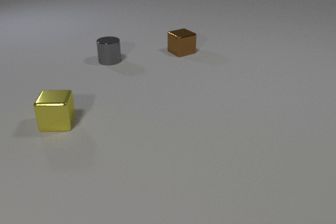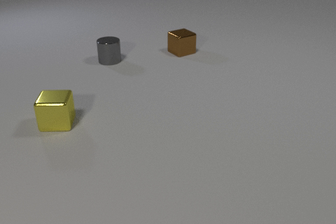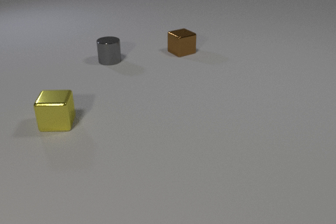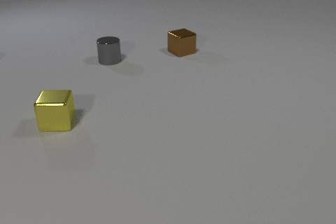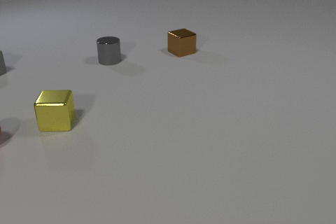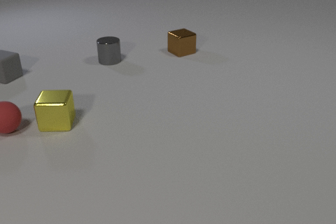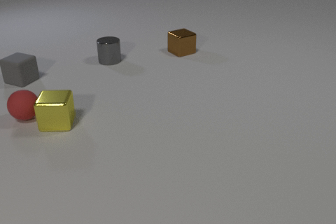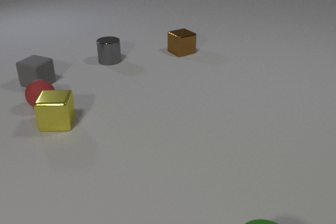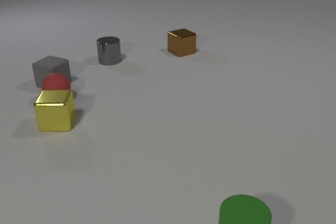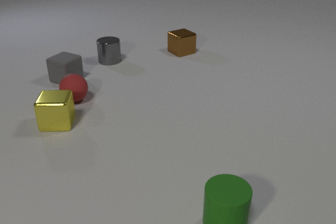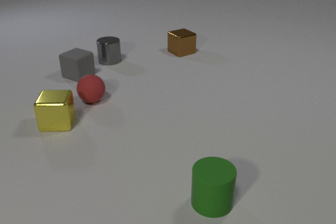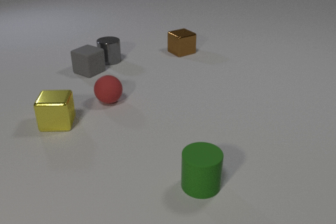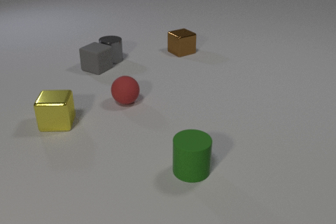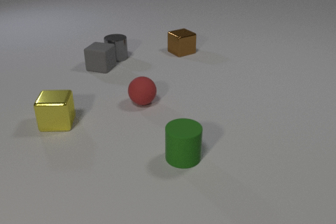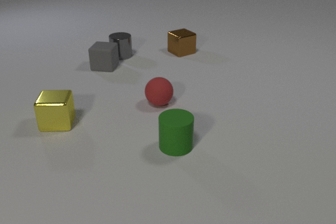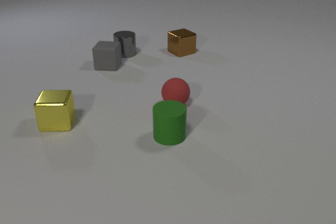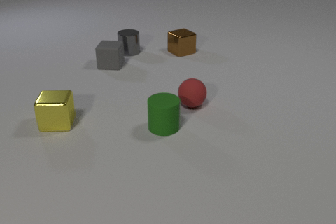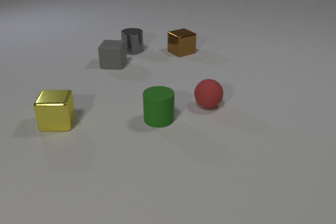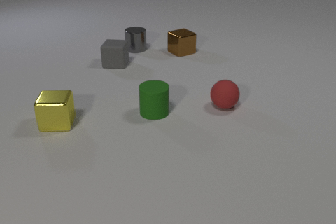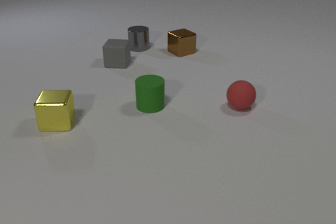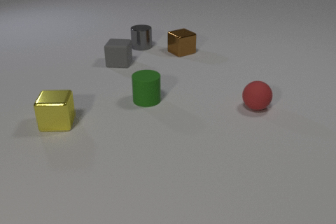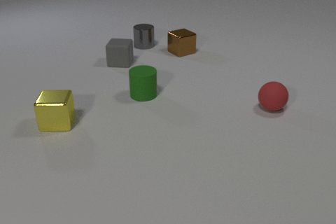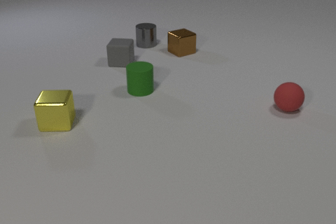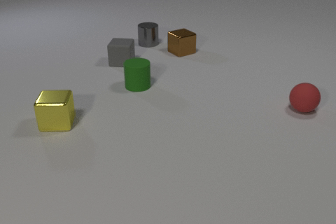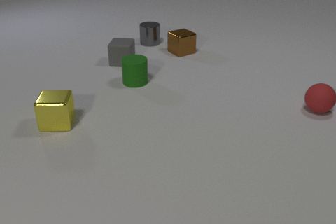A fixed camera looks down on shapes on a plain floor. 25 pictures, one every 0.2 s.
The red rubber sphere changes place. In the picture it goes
to the right.
The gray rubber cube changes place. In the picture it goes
to the right.
0.0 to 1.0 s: The red rubber sphere comes in at the left edge, rolls to the right and away from the camera. The gray rubber cube comes in at the left edge, slides to the right and toward the camera.
1.0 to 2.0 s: The red rubber sphere rolls to the right and away from the camera. The gray rubber cube slides to the right. The green rubber cylinder comes in at the bottom edge, slides away from the camera and to the left. The red rubber sphere and the gray rubber cube collide.
2.0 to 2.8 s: The red rubber sphere rolls to the right. The gray rubber cube slides to the right and away from the camera, spins so that its near face slides to the right, counterclockwise seen from above. The gray metal cylinder slides away from the camera and to the right. The green rubber cylinder slides away from the camera and to the left. The gray rubber cube and the gray metal cylinder collide.
2.8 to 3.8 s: The red rubber sphere rolls to the right. The gray rubber cube slides to the right and away from the camera. The gray metal cylinder slides away from the camera and to the right. The green rubber cylinder slides away from the camera.
3.8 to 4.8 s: The red rubber sphere rolls to the right. The gray rubber cube slides to the right. The gray metal cylinder slides away from the camera and to the right. The green rubber cylinder slides away from the camera.
How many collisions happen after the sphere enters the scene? 2.
How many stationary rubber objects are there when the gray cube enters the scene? 0.
What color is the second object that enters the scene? red.
